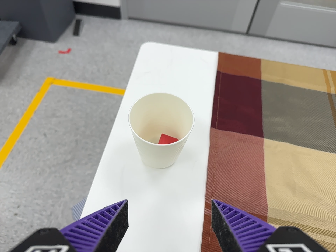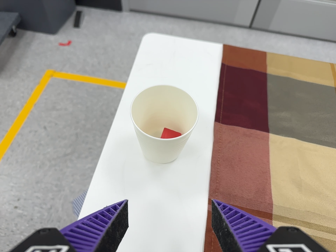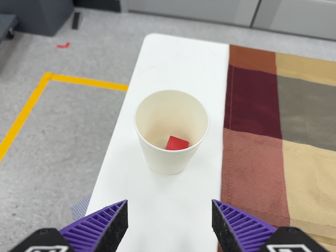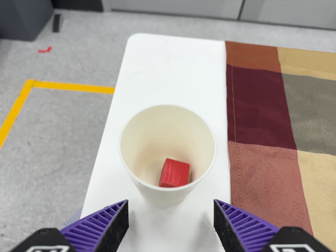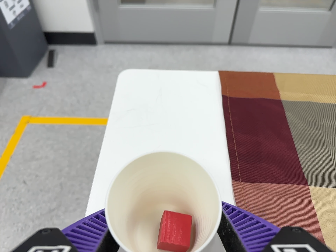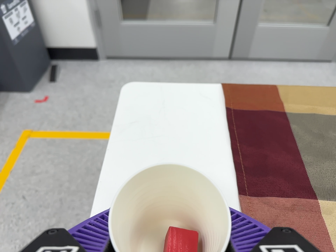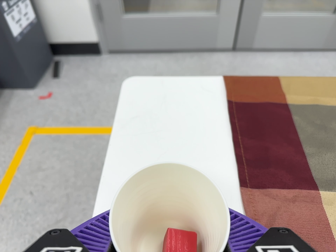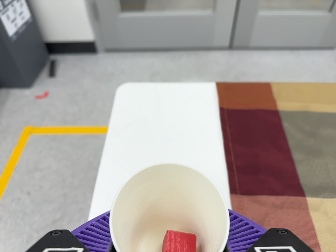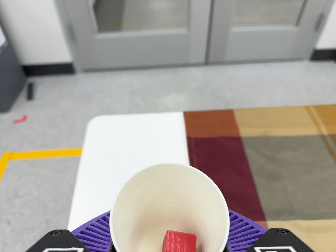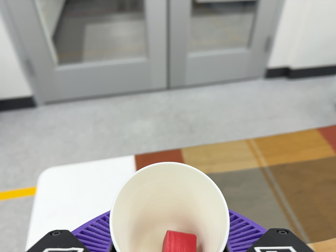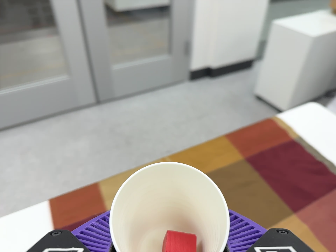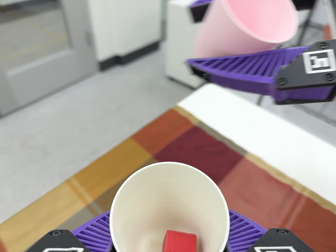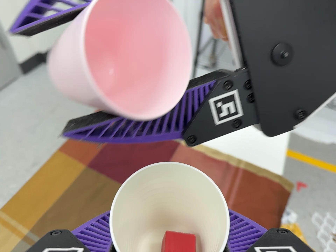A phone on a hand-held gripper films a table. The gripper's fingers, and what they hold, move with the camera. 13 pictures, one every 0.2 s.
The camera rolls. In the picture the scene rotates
counterclockwise.
The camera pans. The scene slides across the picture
to the left.
0.0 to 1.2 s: The camera travels forward and toward the top of its view, about 12 cm, so what stands in front looms larger. It rolls about its line of sight by about 10 degrees, and the scene rotates counterclockwise.
1.2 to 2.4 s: The camera pans to its right by about 50 degrees. It travels to its right and toward the top of its view, about 28 cm, so close, fixed things drift to the left. It rolls about its line of sight by about 45 degrees, and the scene rotates counterclockwise.
The film runs backward here.
